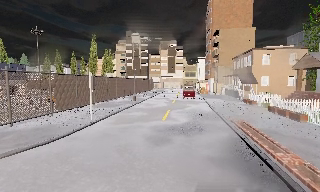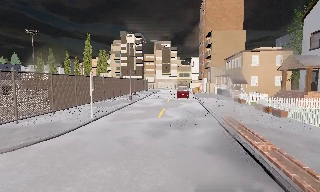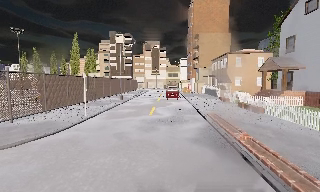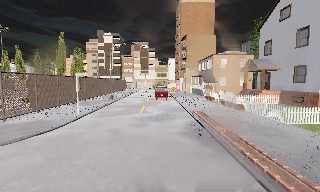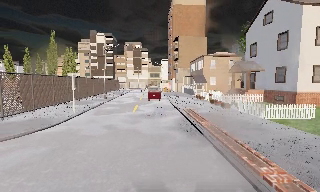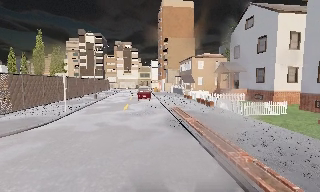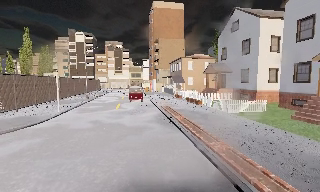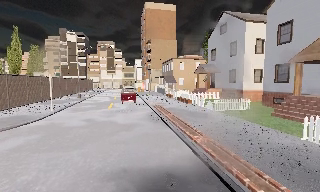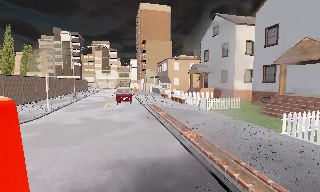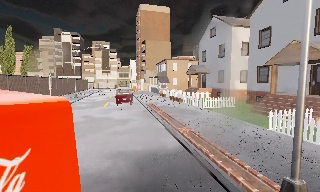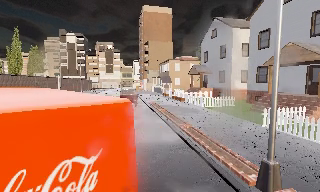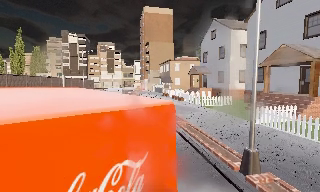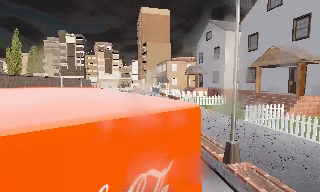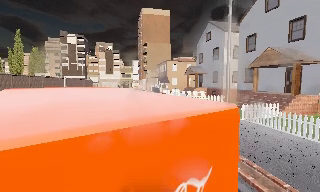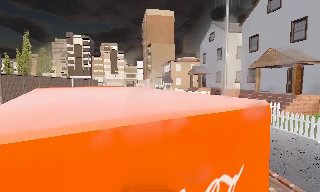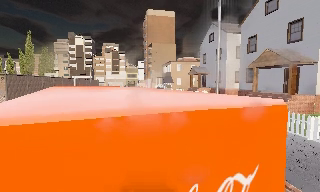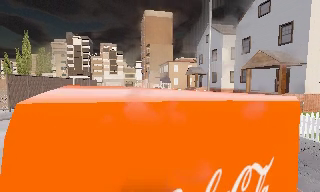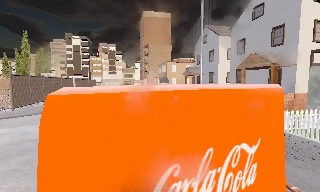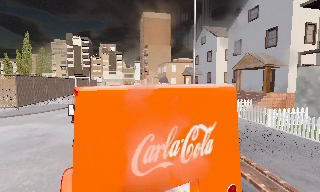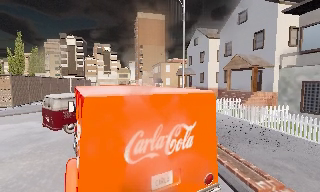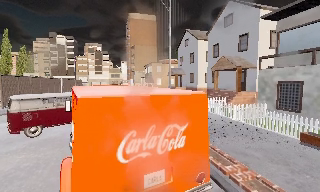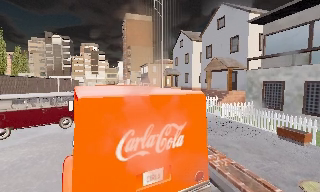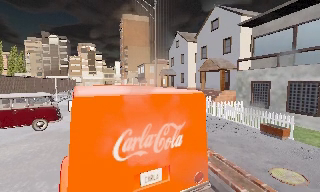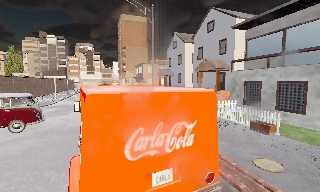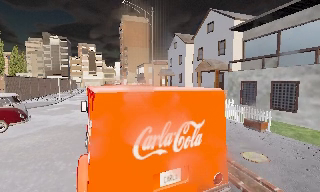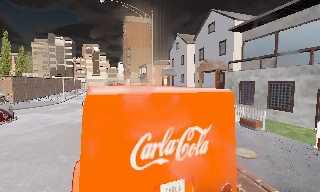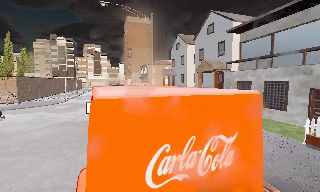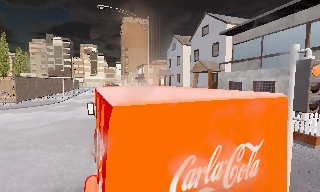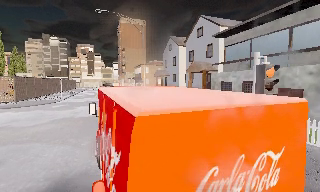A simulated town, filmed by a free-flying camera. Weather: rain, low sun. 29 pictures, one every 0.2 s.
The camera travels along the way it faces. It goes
backward.
0.0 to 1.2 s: The scene slides to the left, as the camera pans about 20 degrees to its right. It travels backward, about 5 m, so what stands in front gets smaller.
1.2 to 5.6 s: The camera travels backward, about 13 m, so what stands in front gets smaller.
The film runs backward here.
